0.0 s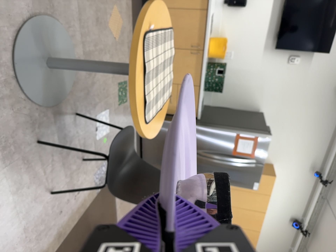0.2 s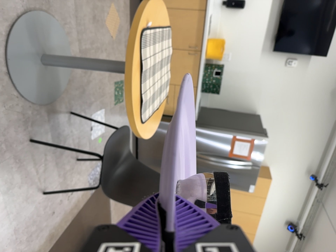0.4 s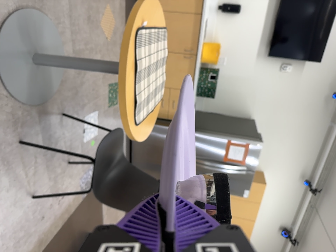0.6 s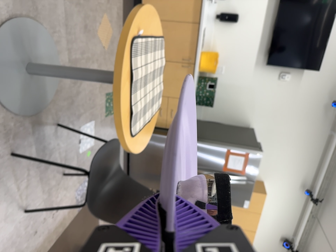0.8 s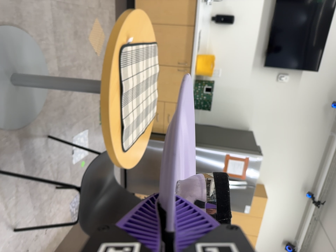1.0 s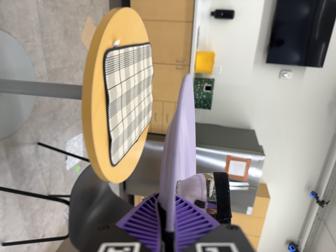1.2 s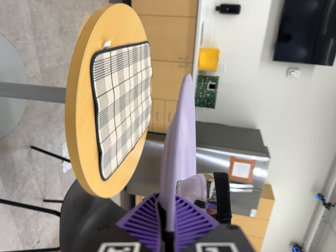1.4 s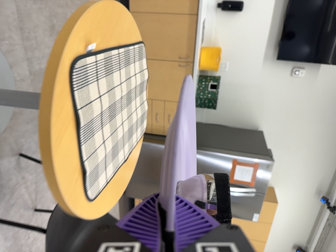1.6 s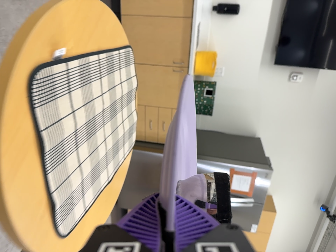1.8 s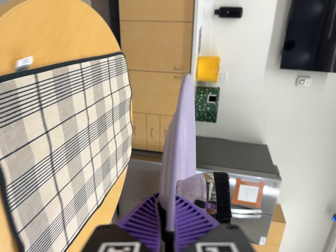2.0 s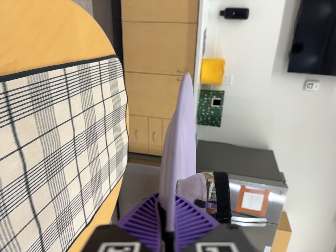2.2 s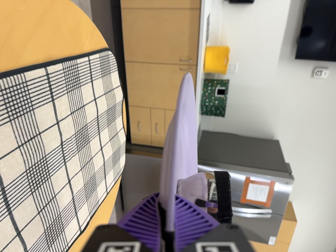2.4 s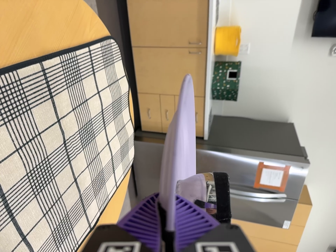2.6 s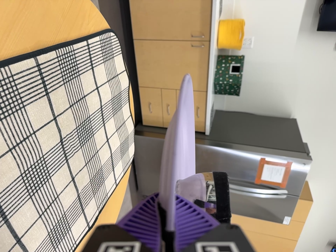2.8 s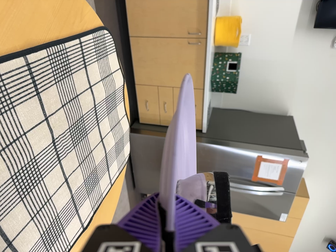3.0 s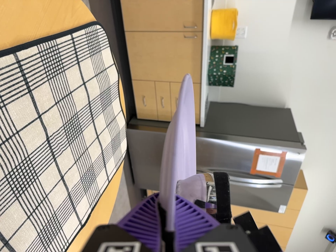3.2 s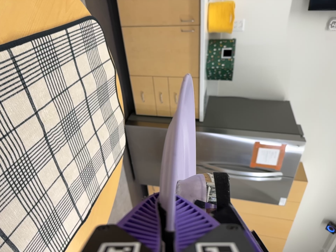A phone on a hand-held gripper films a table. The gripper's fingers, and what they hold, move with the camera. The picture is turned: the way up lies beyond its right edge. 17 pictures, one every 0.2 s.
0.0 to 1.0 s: The camera travels forward, about 32 cm, so what stands in front looms larger.
1.0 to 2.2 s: The camera travels forward and toward the top of its view, about 60 cm, so what stands in front looms larger.
2.2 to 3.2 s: The camera travels forward, about 9 cm, so what stands in front looms larger. Its aim tips toward the bottom of its view by about 10 degrees.
The film runs forward here.
